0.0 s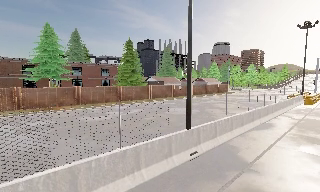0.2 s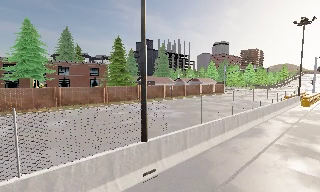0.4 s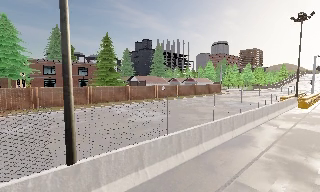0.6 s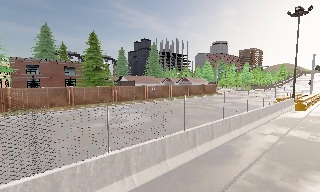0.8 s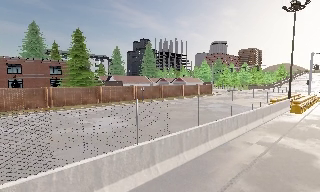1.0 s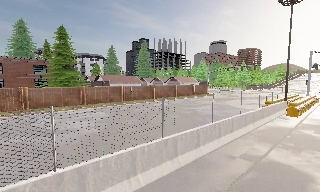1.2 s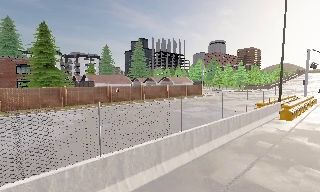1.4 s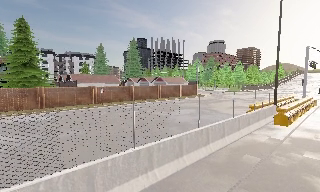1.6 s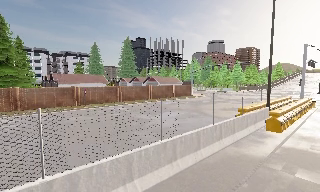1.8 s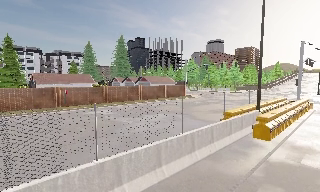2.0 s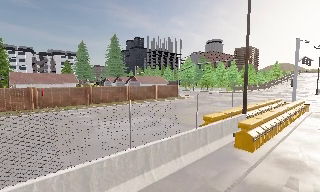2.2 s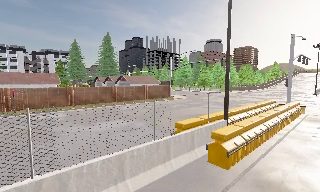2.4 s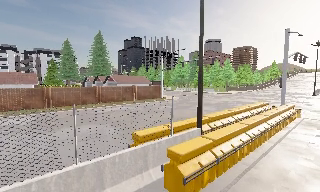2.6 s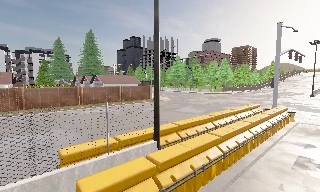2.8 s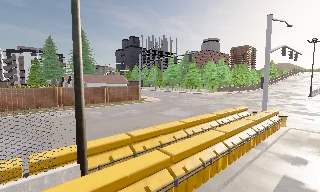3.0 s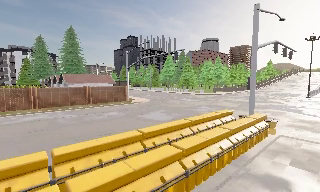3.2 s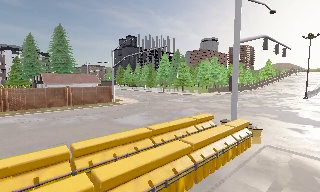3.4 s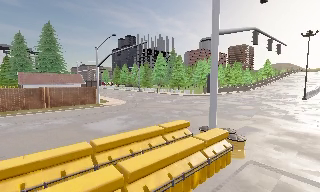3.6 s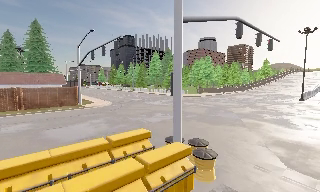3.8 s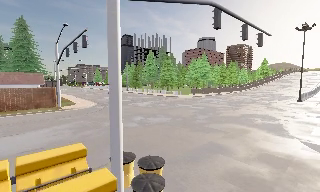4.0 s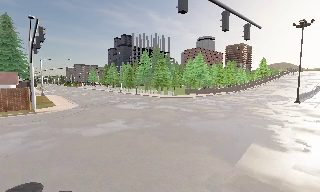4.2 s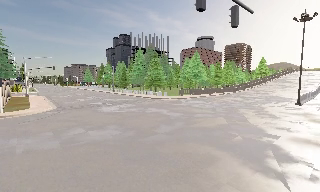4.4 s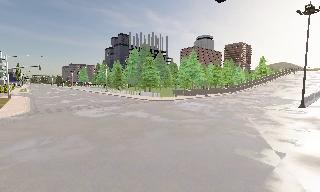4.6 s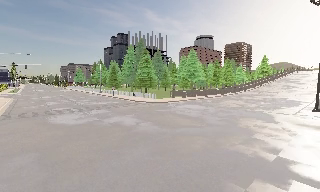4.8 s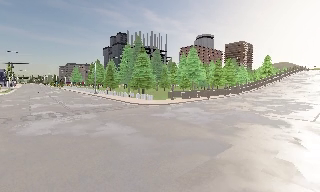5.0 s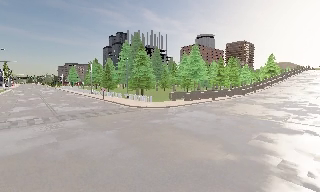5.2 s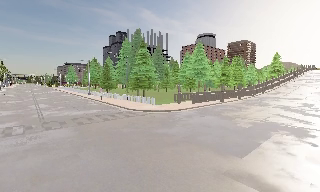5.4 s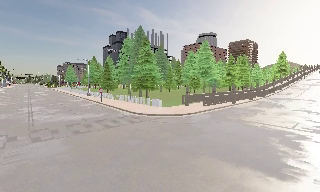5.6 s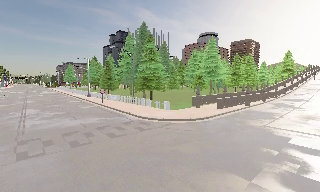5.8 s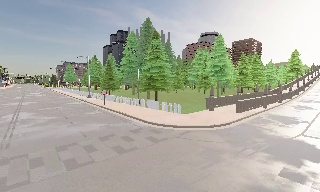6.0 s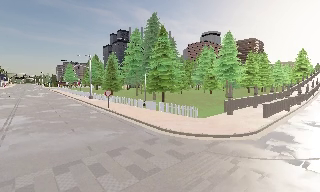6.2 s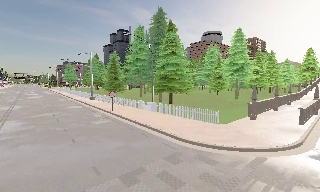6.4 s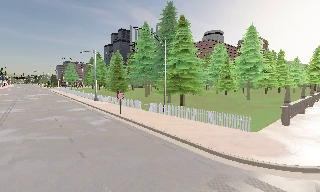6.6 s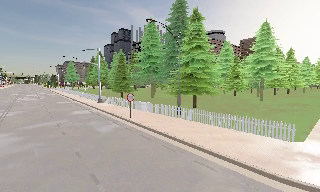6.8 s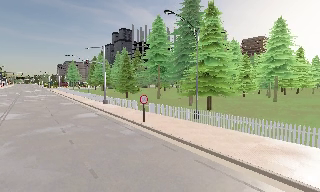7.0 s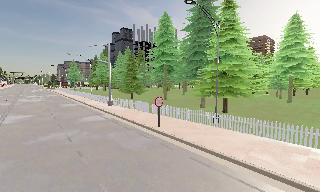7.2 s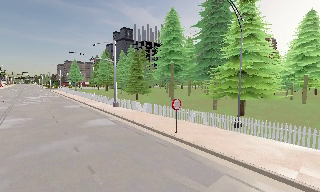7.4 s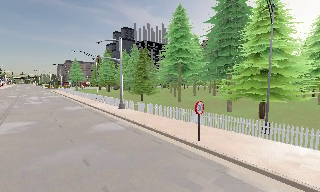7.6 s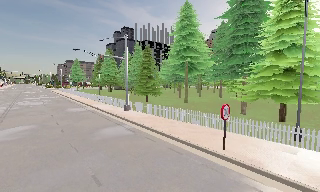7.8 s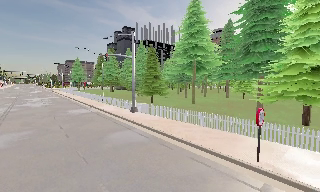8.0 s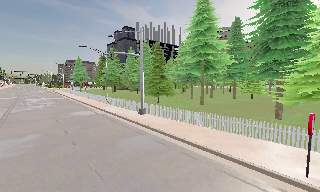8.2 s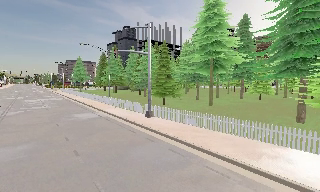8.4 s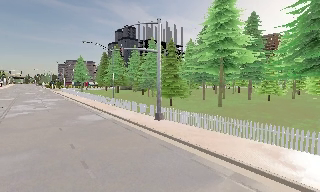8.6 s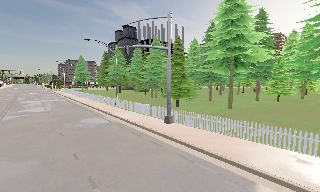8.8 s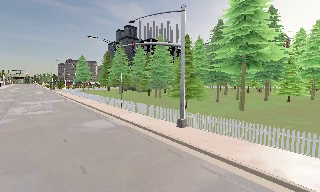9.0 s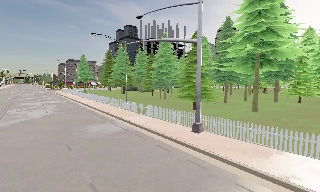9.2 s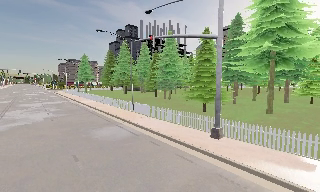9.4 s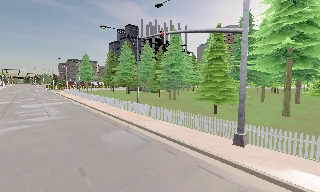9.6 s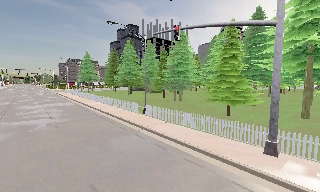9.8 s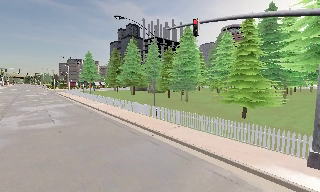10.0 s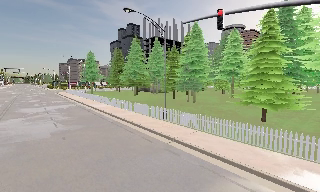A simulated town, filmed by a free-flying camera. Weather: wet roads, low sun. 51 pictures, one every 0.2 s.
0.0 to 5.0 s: The camera travels forward and to its right, about 55 m, so what stands in front looms larger.
5.0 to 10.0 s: The camera travels forward and to its left, about 40 m, so what stands in front looms larger. It loses speed.
The film runs forward here.
